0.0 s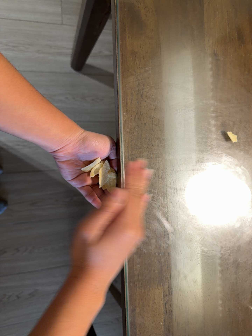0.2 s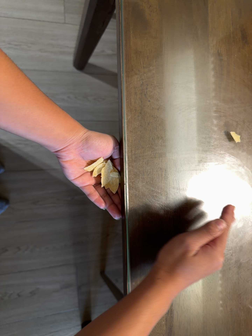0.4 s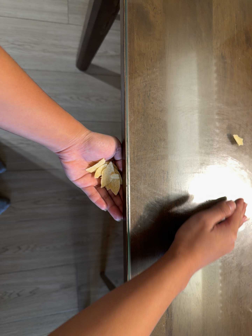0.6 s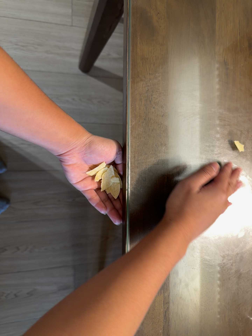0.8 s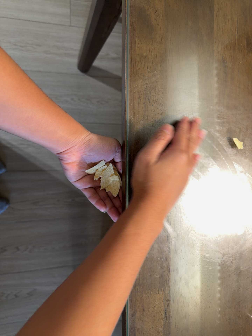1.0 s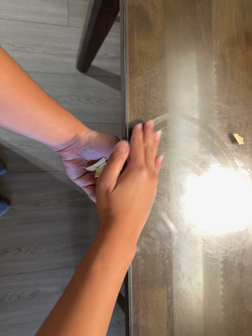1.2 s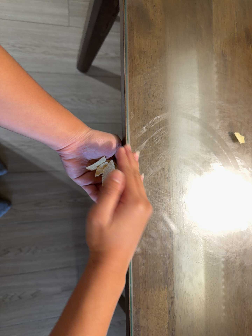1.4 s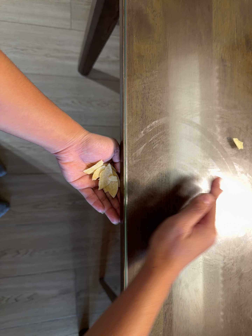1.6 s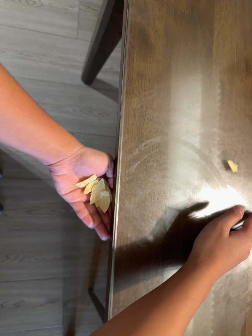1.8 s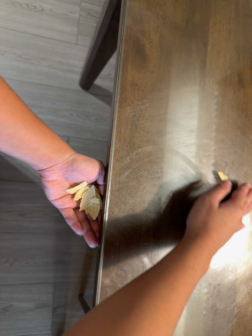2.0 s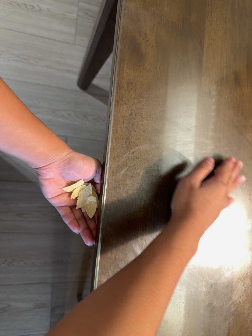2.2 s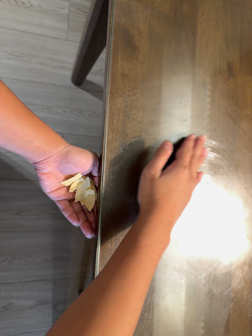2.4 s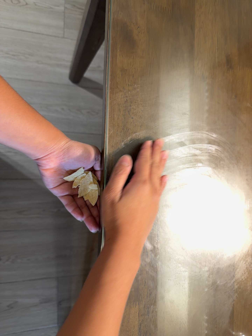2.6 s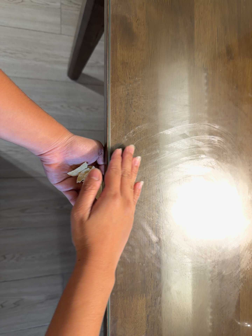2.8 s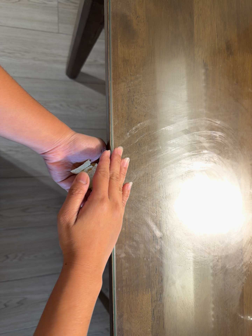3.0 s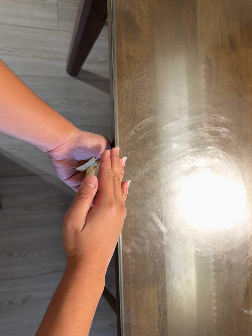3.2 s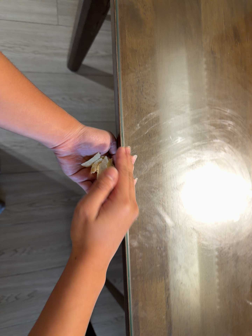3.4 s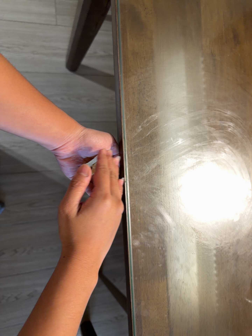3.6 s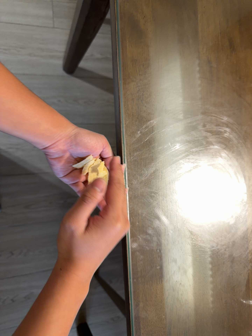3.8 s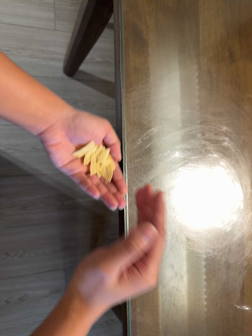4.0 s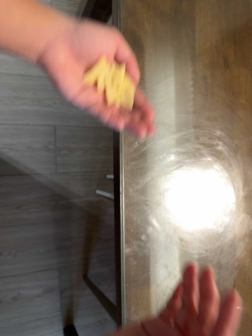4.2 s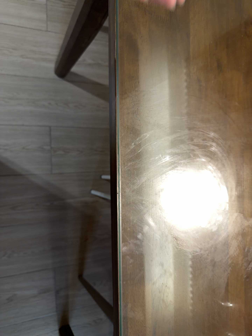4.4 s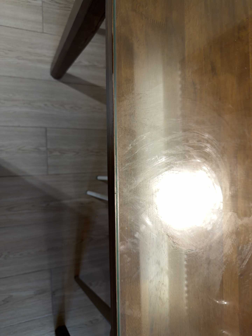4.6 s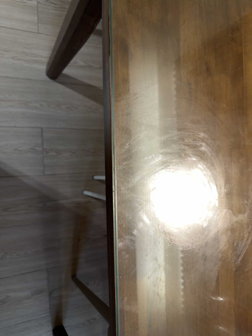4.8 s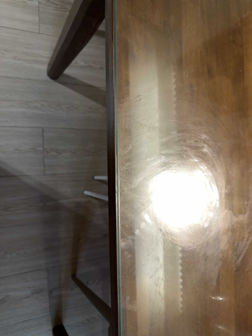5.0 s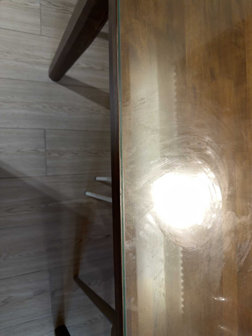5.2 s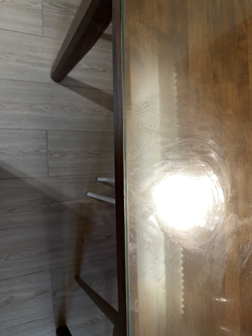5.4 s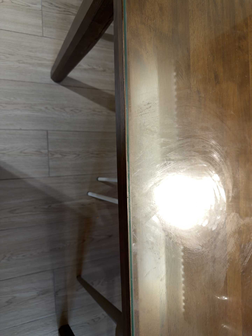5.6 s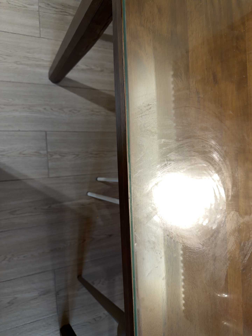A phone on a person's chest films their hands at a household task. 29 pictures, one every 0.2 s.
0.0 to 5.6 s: The camera travels backward and to its left, about 10 cm, so what stands in front gets smaller.
The film runs forward here.
